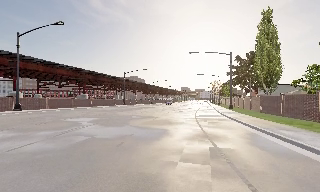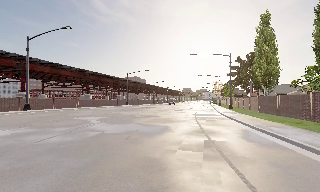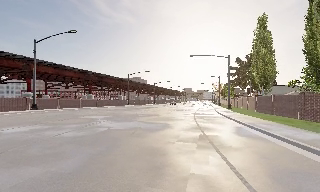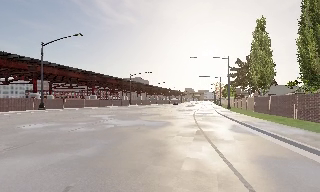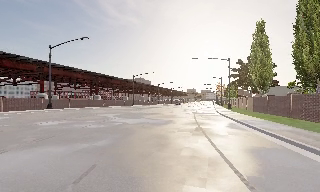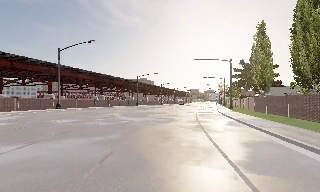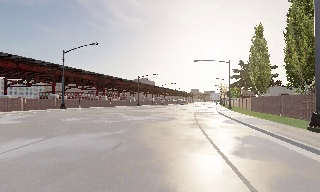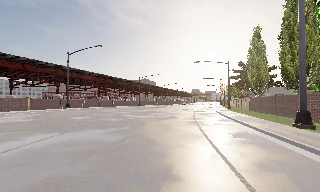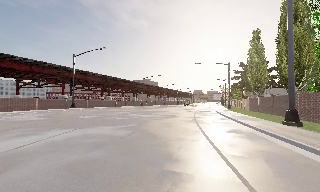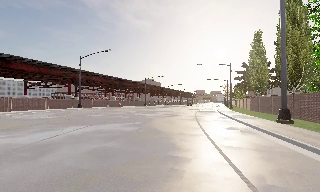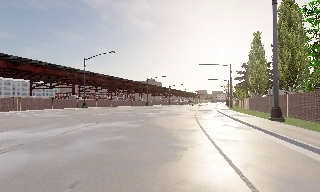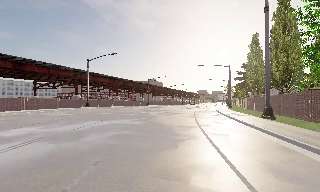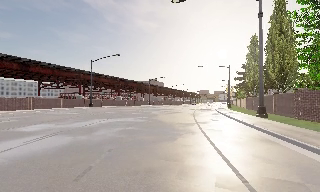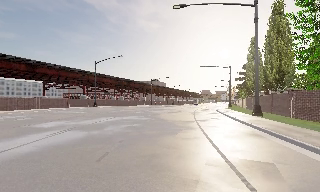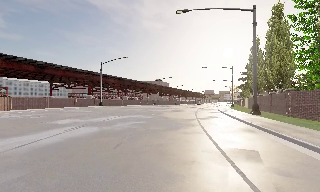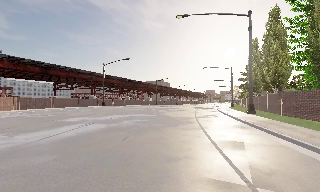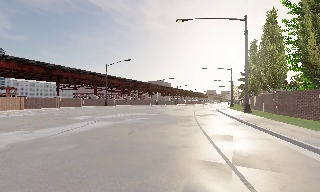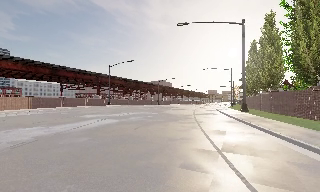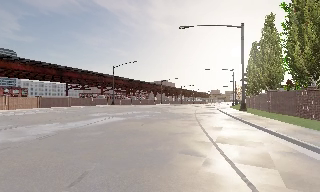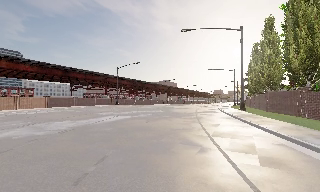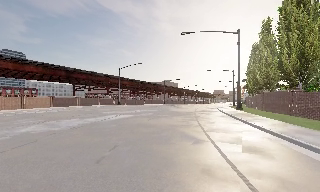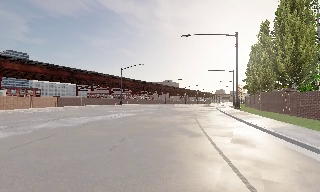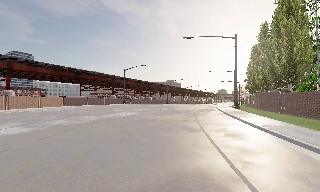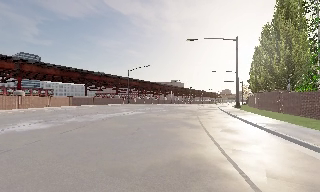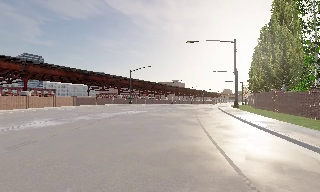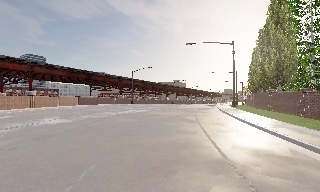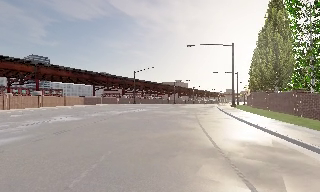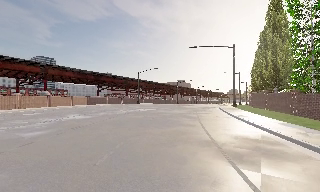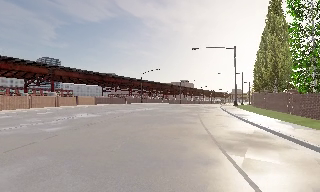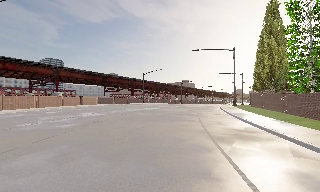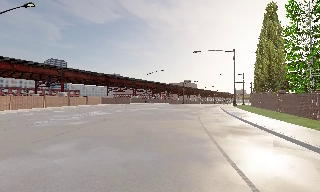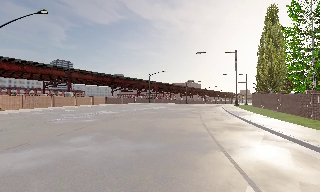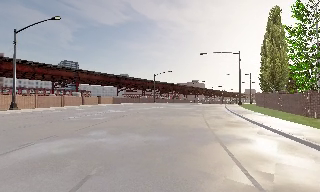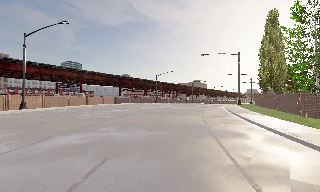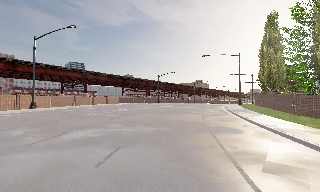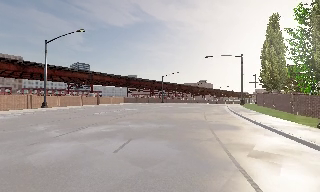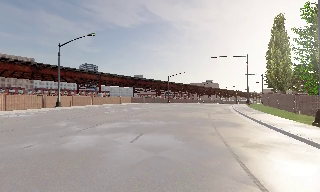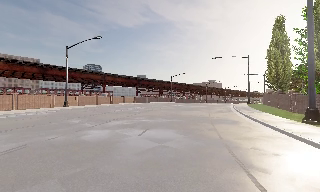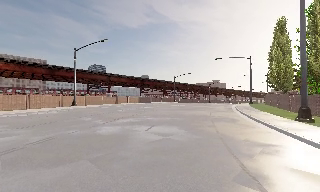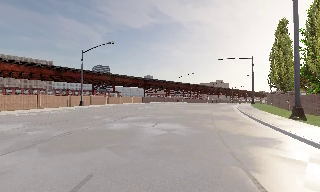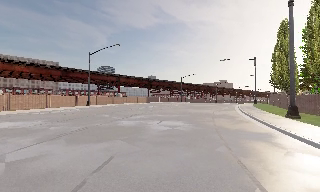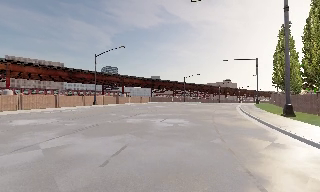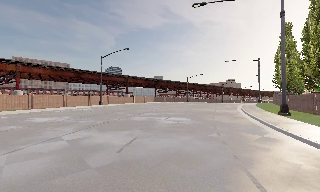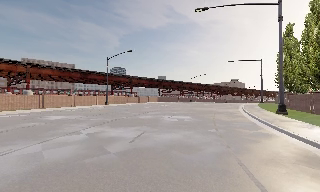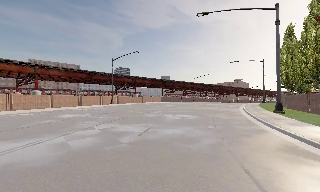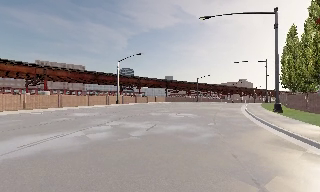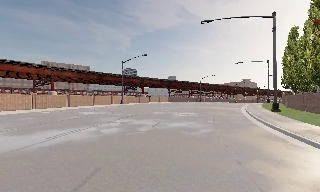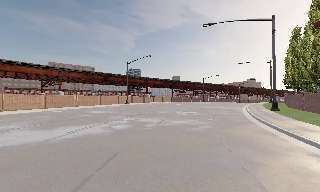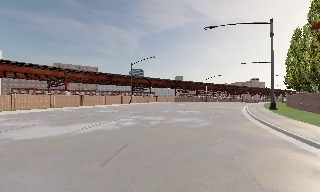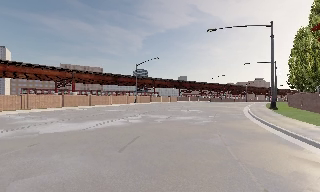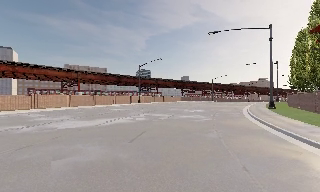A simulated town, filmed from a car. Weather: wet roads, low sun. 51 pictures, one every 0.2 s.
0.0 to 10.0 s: The scene slides to the right, as the camera pans about 45 degrees to its left. It travels backward, about 50 m.
The film runs backward here.
